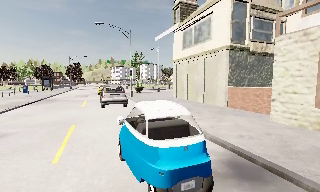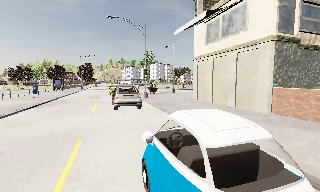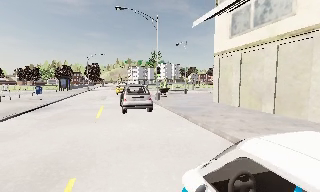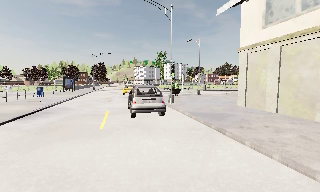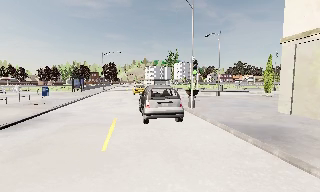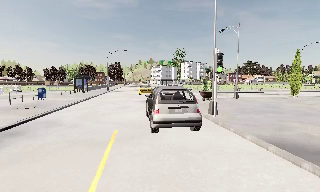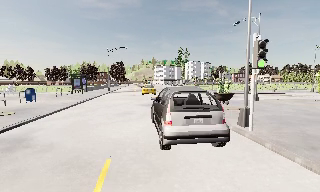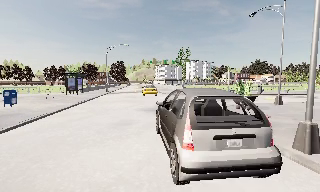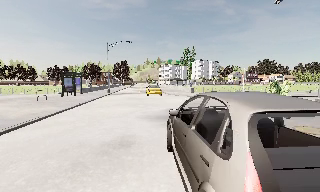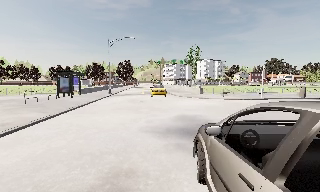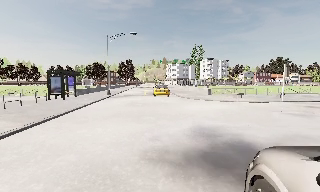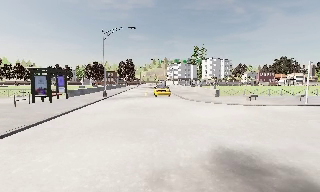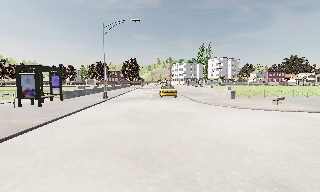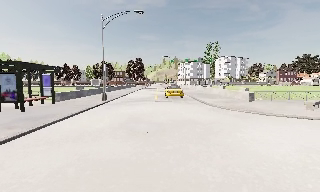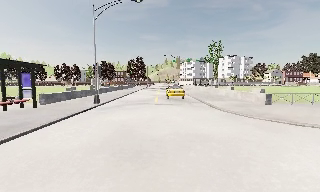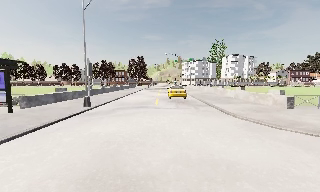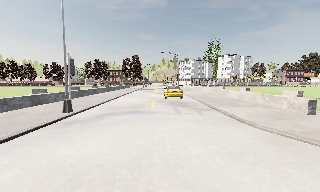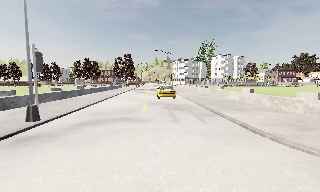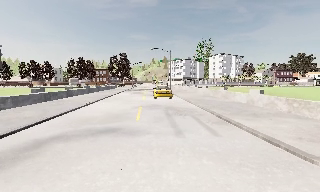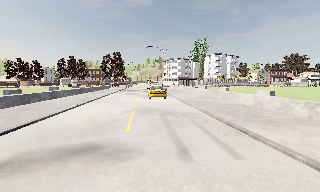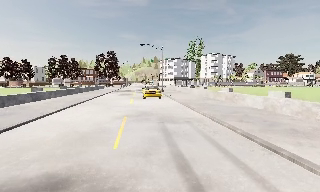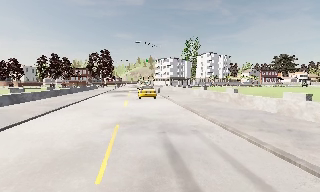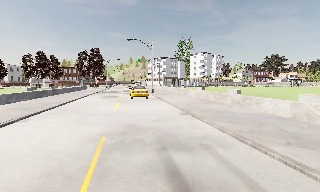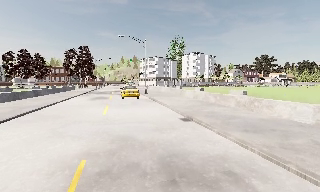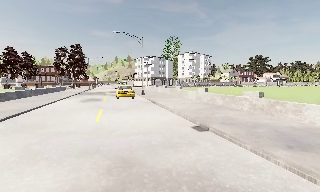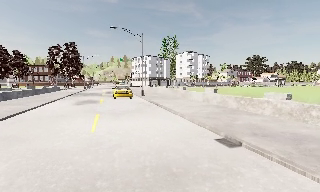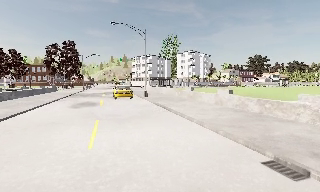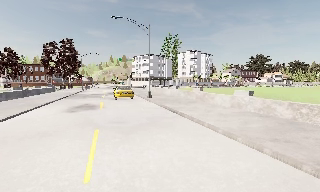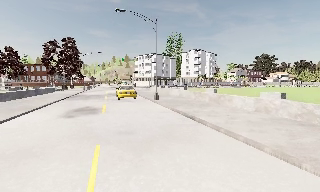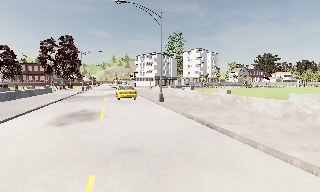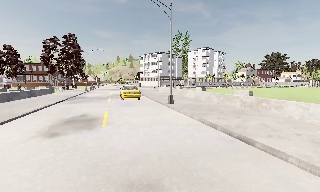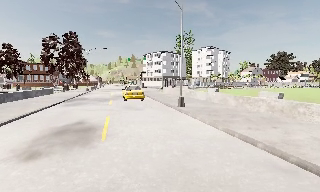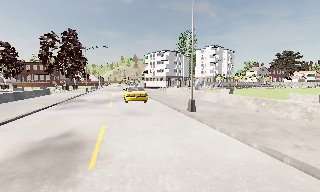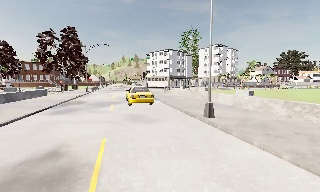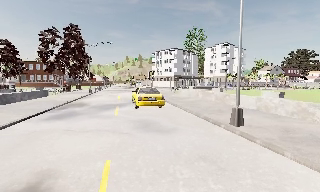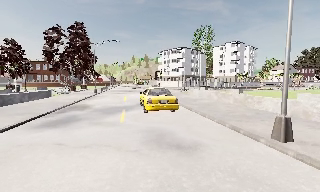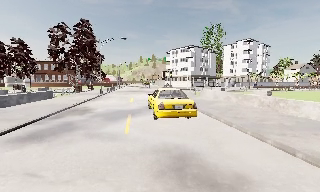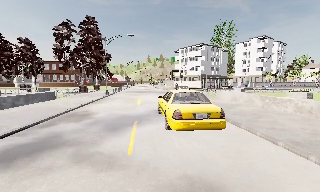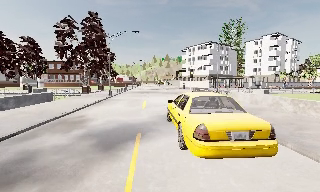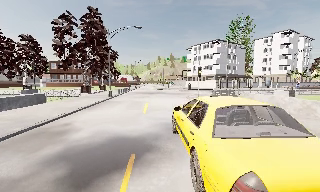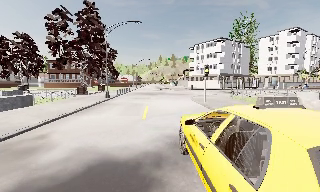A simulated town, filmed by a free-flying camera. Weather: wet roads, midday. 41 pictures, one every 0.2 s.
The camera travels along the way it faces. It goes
forward.
0.0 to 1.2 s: The scene slides to the right, as the camera pans about 15 degrees to its left. It travels forward, about 13 m, so what stands in front looms larger.
1.2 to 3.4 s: The camera travels forward, about 20 m, so what stands in front looms larger.
3.4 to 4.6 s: The camera pans to its right, which is clockwise from overhead, by about 10 degrees. It travels forward, about 9 m, so what stands in front looms larger.
4.6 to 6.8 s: The camera travels forward, about 17 m, so what stands in front looms larger.
6.8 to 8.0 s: The camera pans to its left, which is counterclockwise from overhead, by about 10 degrees. It travels forward, about 10 m, so what stands in front looms larger.
The film runs forward here.
